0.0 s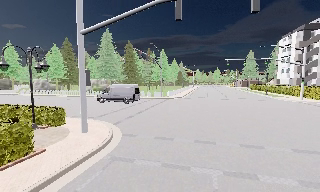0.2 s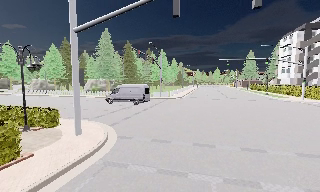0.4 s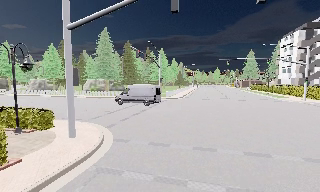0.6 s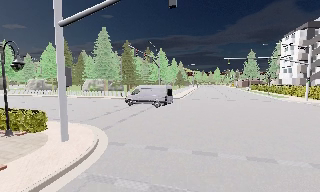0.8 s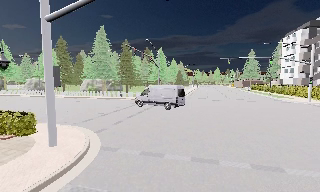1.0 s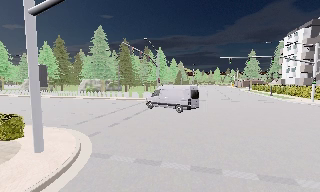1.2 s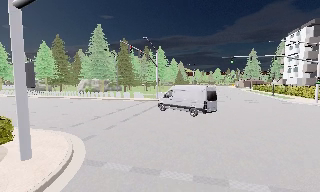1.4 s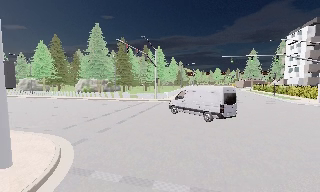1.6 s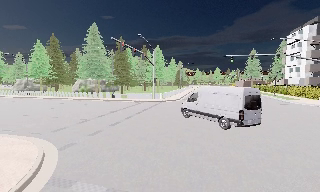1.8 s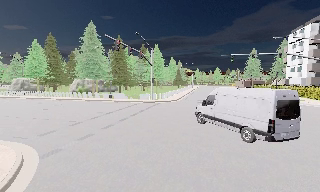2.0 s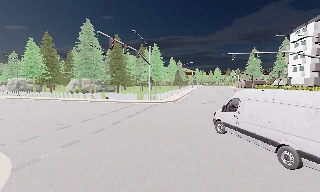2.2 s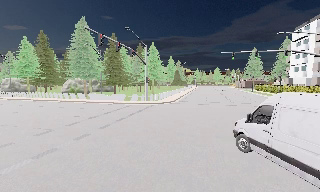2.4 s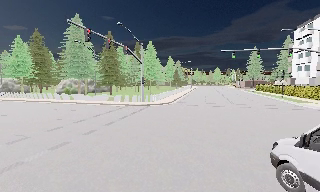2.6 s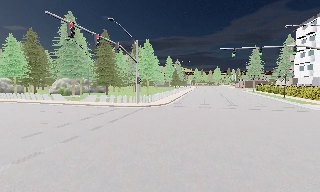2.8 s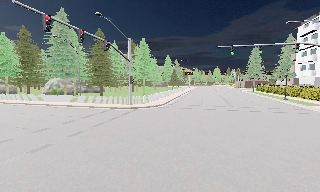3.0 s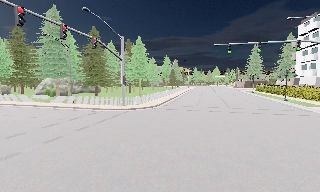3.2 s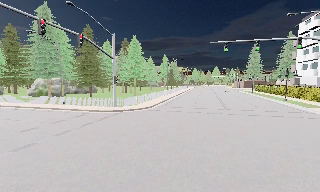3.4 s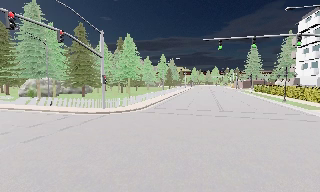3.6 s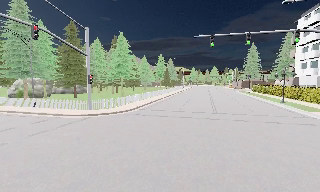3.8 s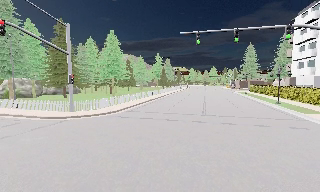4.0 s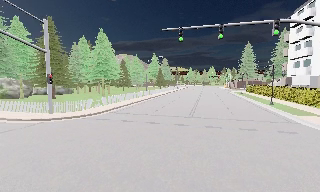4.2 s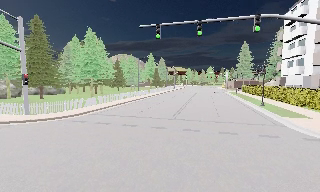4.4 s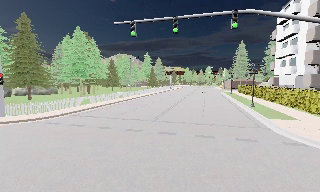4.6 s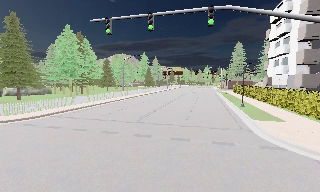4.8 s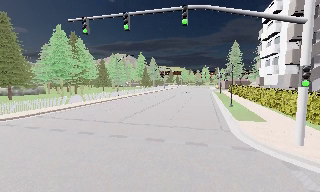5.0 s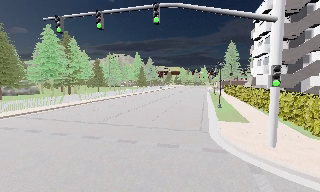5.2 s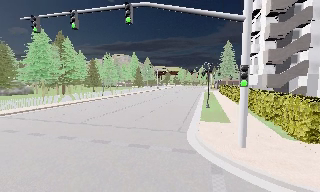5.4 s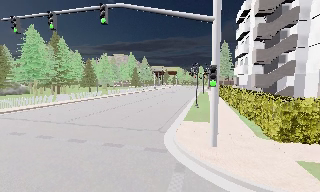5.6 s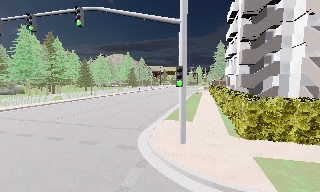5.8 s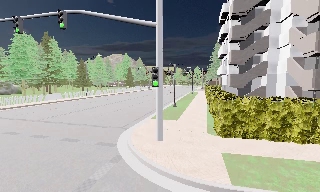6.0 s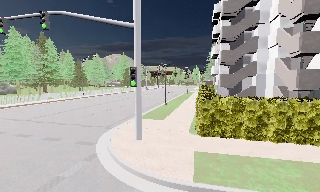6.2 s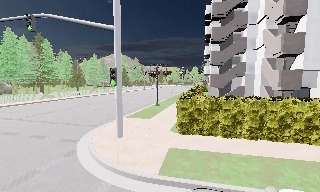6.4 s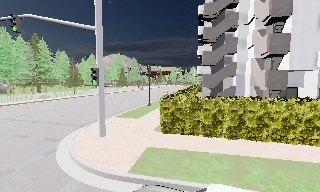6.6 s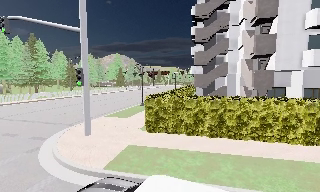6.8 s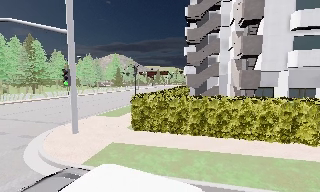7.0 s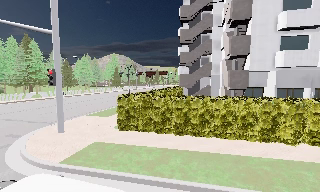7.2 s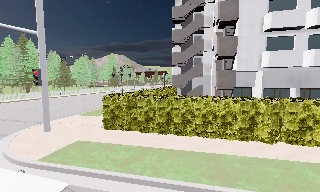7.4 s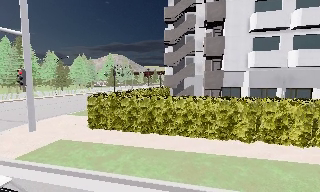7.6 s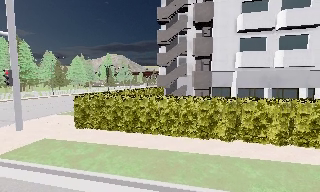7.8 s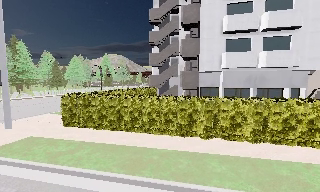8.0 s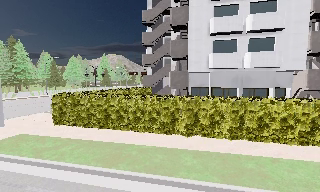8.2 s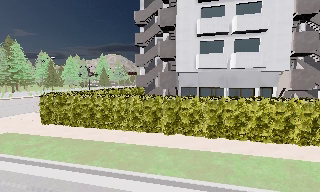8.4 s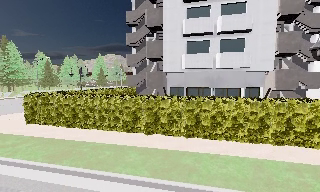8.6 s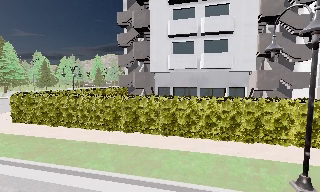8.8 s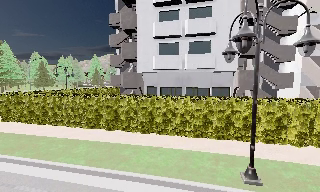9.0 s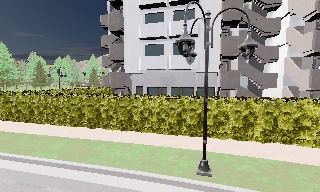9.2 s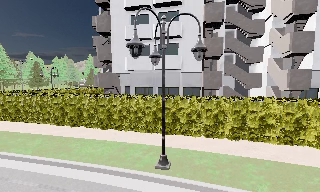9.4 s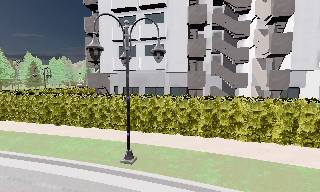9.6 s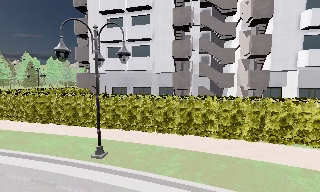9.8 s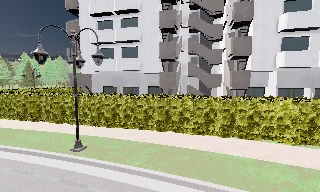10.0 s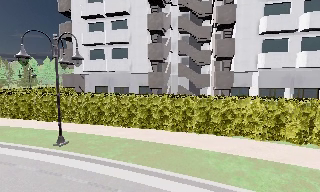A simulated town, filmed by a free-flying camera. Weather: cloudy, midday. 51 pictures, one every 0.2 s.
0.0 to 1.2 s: The camera travels forward, about 3 m, so what stands in front looms larger.
1.2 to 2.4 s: The camera travels forward and to its right, about 5 m, so what stands in front looms larger. It gains speed.
2.4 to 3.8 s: The camera travels forward and to its right, about 9 m, so what stands in front looms larger.
3.8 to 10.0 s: The camera travels to its right, about 35 m, so close, fixed things drift to the left.
The film runs backward here.
